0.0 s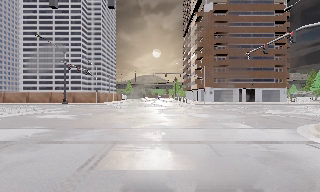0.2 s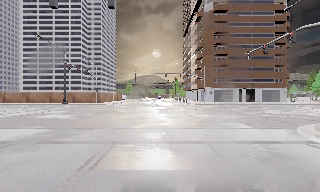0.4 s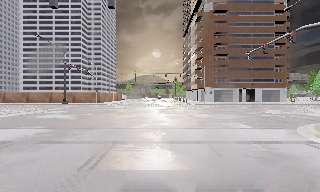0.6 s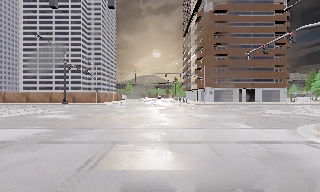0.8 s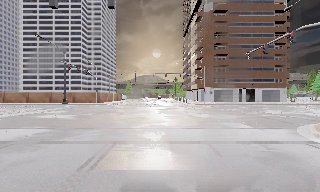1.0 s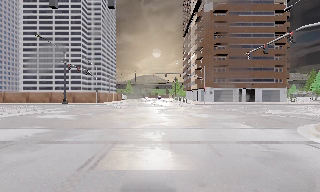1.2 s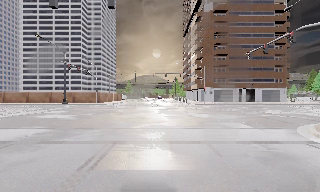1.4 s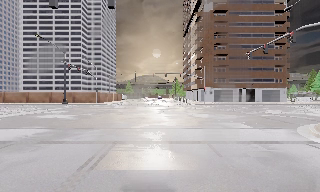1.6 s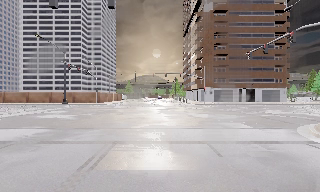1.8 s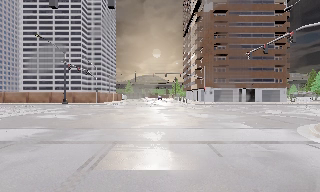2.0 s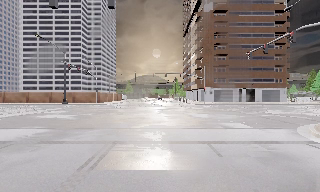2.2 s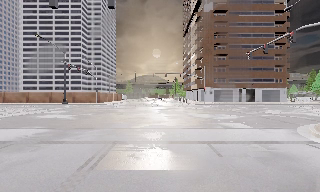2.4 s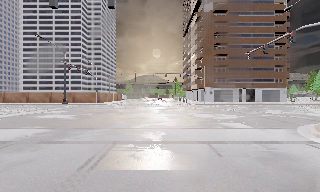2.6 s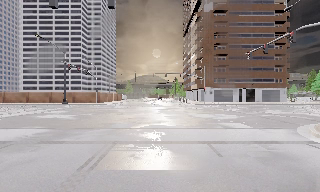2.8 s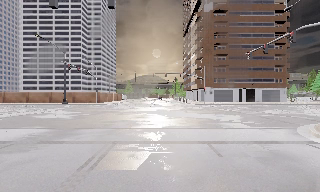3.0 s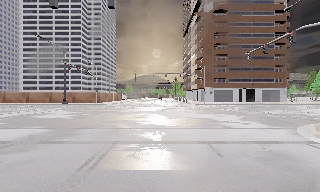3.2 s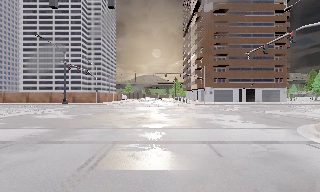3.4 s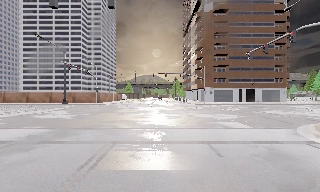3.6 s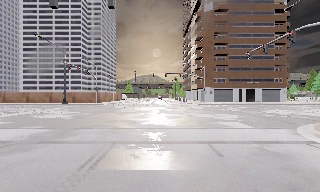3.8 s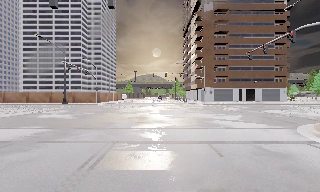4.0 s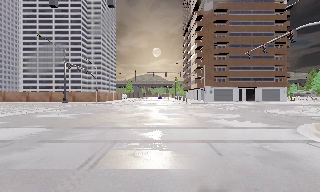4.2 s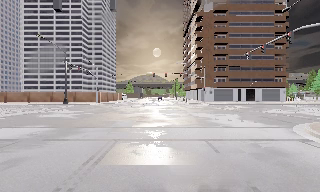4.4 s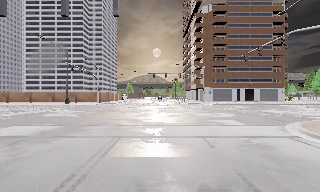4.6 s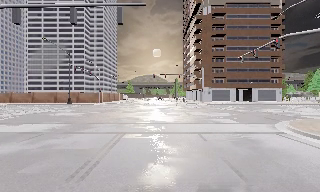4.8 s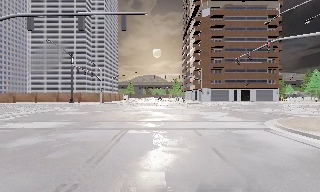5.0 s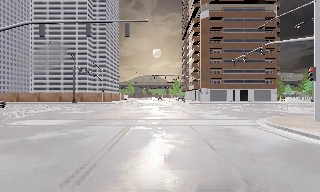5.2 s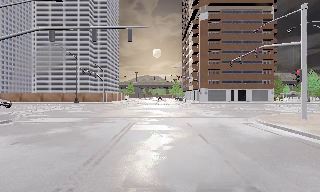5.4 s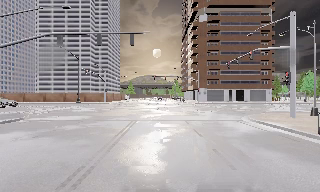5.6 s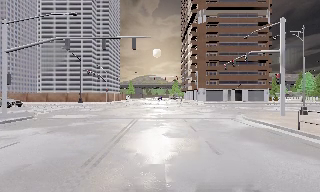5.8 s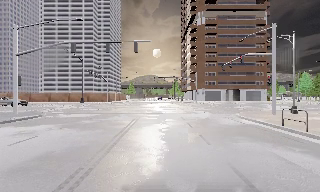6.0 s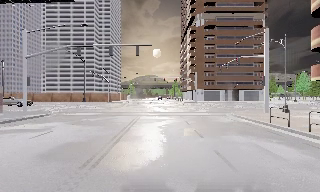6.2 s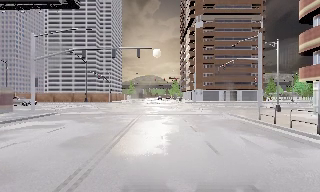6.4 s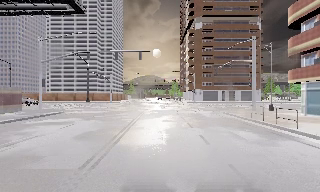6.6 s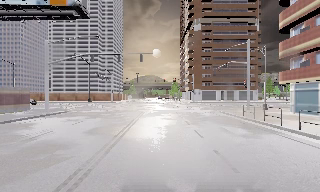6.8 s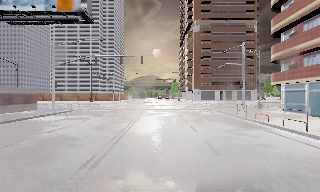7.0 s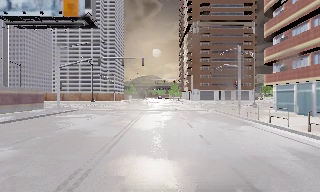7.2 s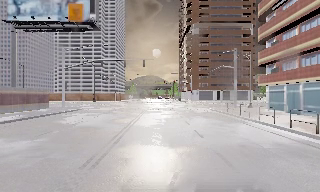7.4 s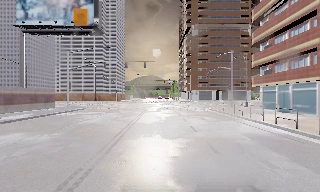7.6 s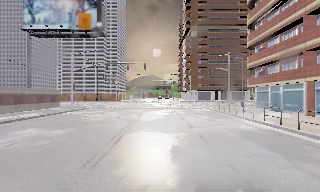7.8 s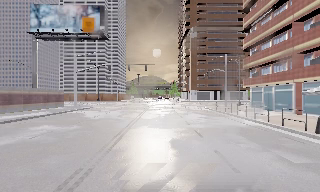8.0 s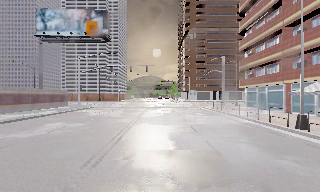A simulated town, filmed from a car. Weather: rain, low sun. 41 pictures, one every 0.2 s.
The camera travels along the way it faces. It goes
backward.
0.0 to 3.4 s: The camera keeps its place and its aim.
3.4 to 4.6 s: The camera travels backward, about 1.5 m, so what stands in front gets smaller. It gains speed.
4.6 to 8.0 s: The camera travels backward, about 17 m, so what stands in front gets smaller.
The film runs backward here.
